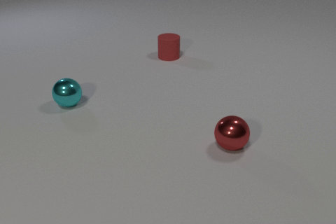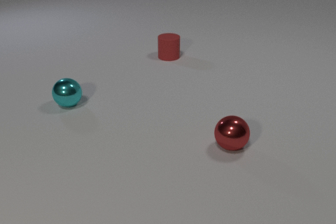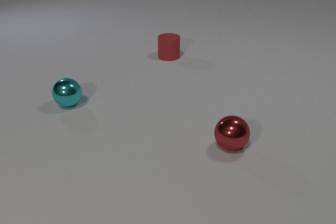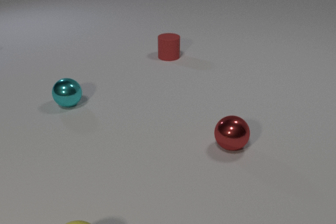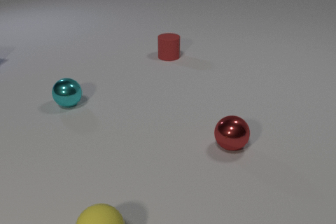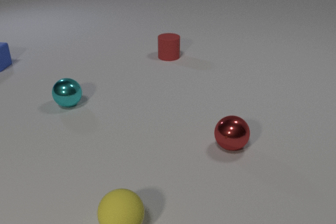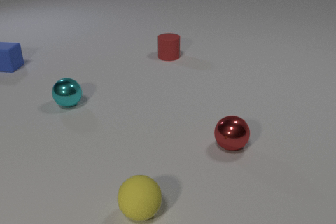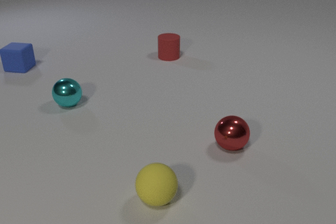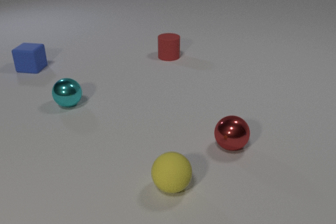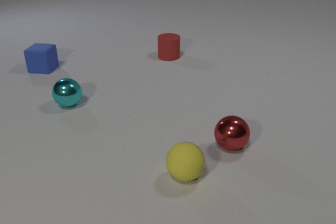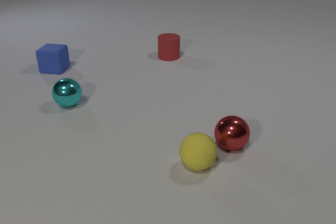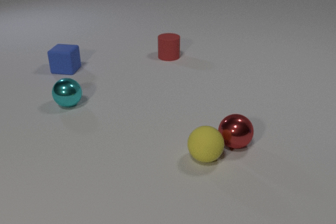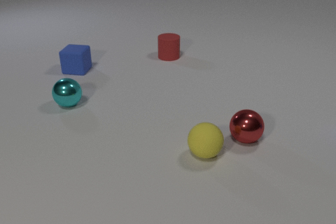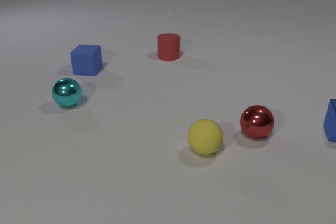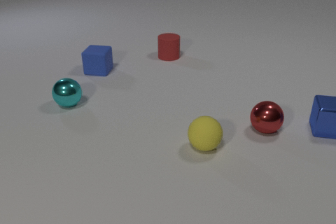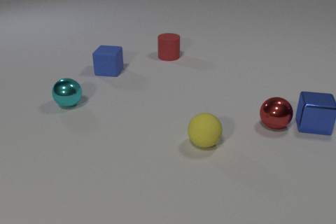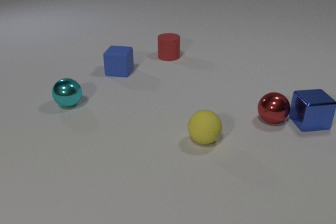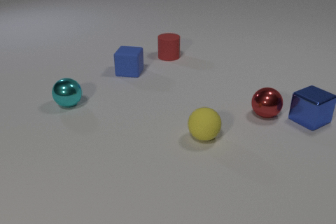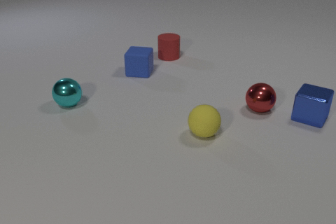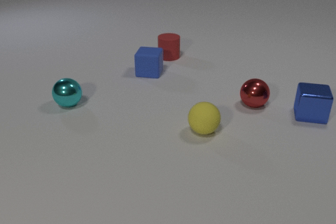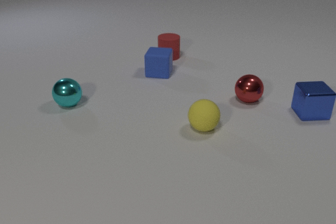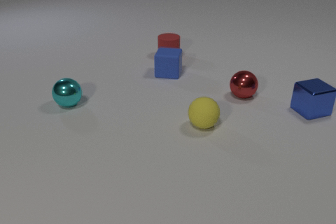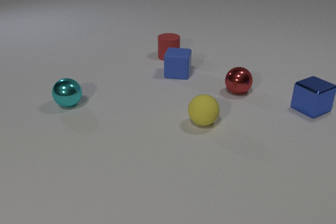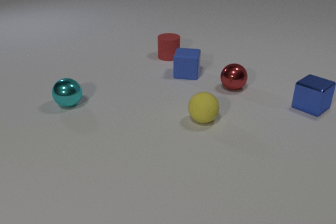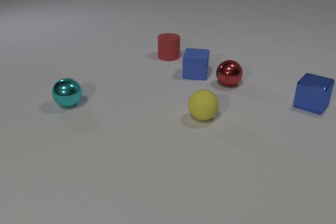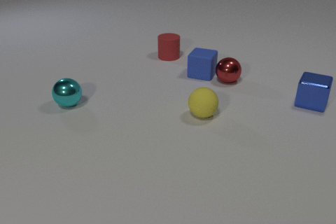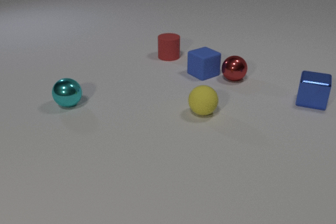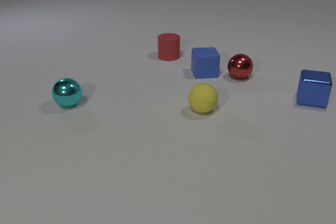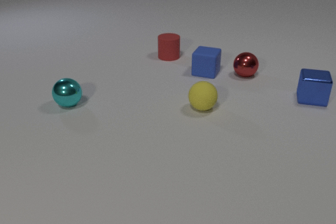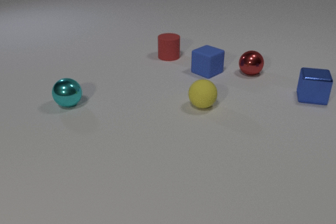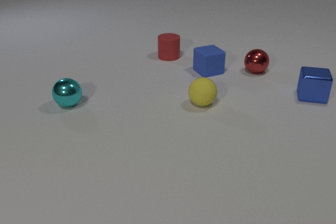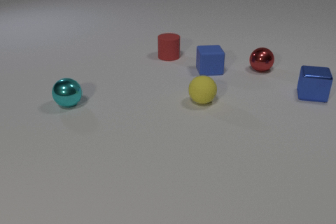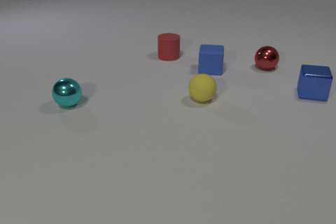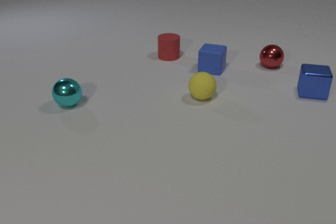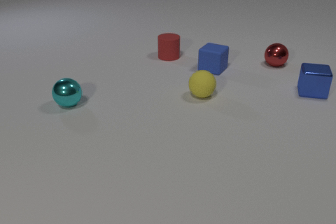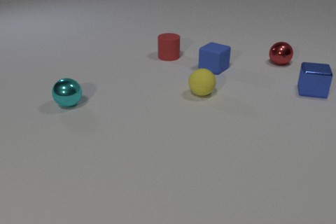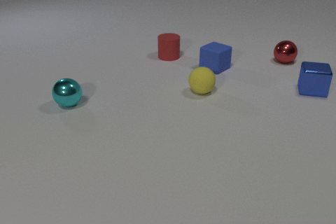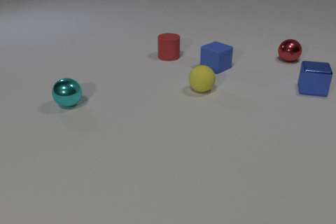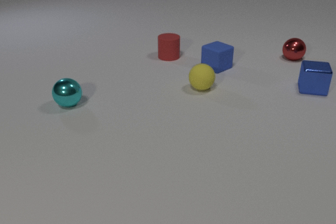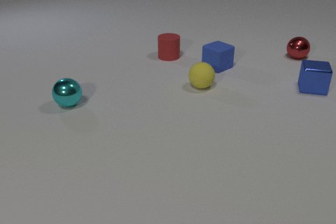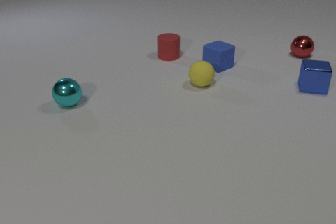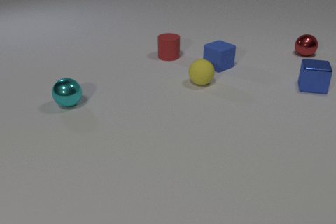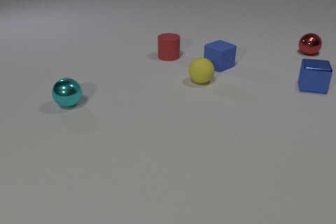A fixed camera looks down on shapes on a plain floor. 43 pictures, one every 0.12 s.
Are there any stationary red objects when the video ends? yes.
How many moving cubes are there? 2.
What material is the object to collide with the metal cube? metal.
0.00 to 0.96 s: The yellow rubber sphere comes in at the bottom edge, rolls away from the camera and to the right. The blue rubber cube comes in at the left edge, slides to the right and toward the camera.
0.96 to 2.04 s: The yellow rubber sphere rolls away from the camera. The red metal sphere rolls away from the camera and to the right. The blue metal cube comes in at the right edge, slides to the left and away from the camera, spins counterclockwise seen from above by about 45 degrees, its near face sliding to the right. The blue rubber cube slides to the right. The yellow rubber sphere and the red metal sphere collide. The red metal sphere and the blue metal cube collide.
2.04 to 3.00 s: The yellow rubber sphere rolls away from the camera. The red metal sphere rolls away from the camera and to the left. The blue metal cube slides away from the camera, spins counterclockwise seen from above by about 120 degrees, its near face sliding to the right. The blue rubber cube slides to the right. The red metal sphere and the blue rubber cube collide.
3.00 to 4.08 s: The yellow rubber sphere rolls away from the camera. The red metal sphere rolls away from the camera and to the right. The blue metal cube slides away from the camera. The blue rubber cube slides away from the camera and to the right, spins clockwise seen from above by about 195 degrees, its near face sliding to the left.
4.08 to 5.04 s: The yellow rubber sphere rolls away from the camera. The red metal sphere rolls away from the camera and to the right. The blue metal cube slides away from the camera. The blue rubber cube slides away from the camera and to the right, spins so that its near face slides to the left, clockwise seen from above.
